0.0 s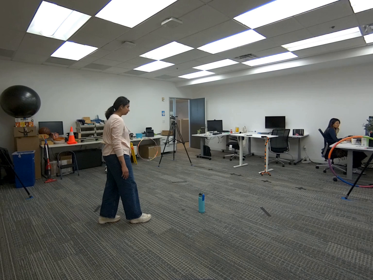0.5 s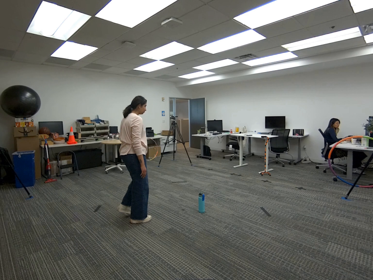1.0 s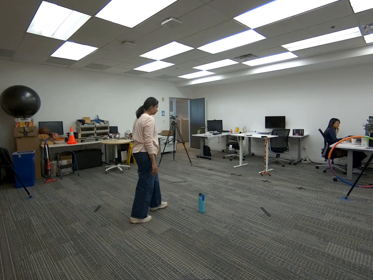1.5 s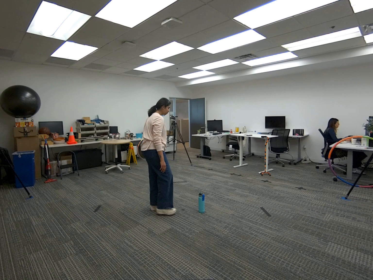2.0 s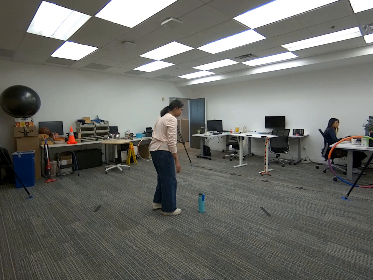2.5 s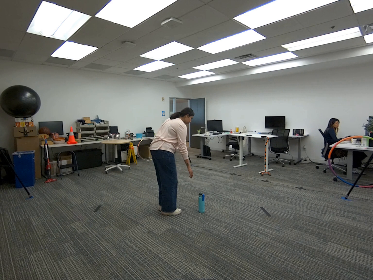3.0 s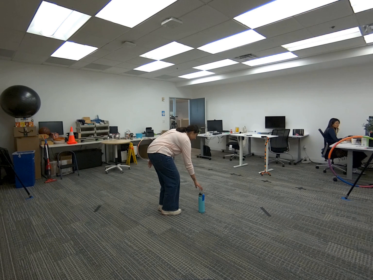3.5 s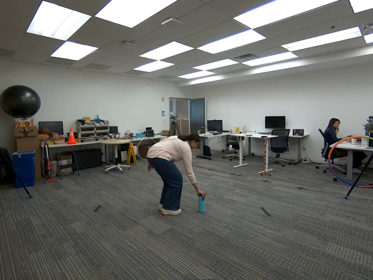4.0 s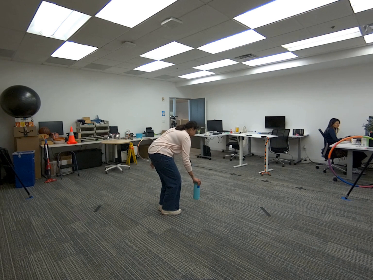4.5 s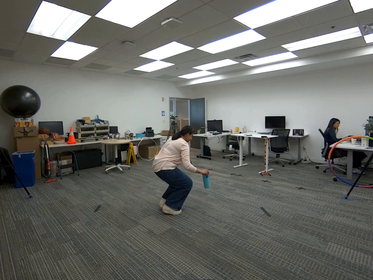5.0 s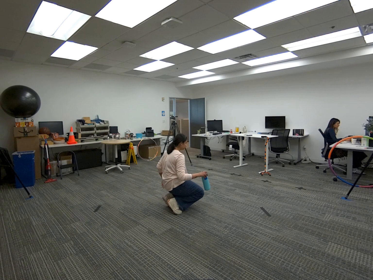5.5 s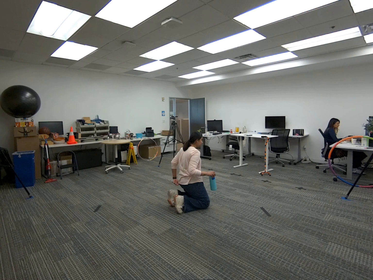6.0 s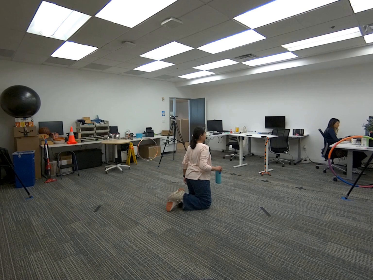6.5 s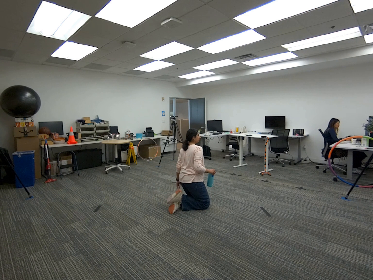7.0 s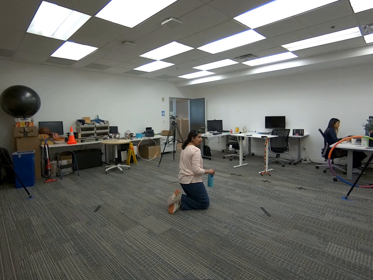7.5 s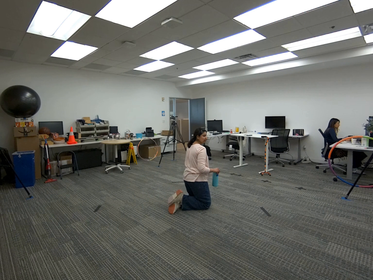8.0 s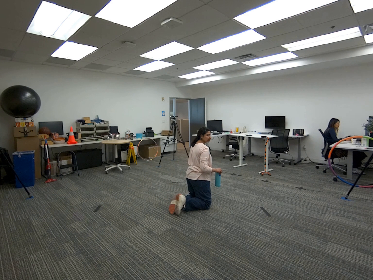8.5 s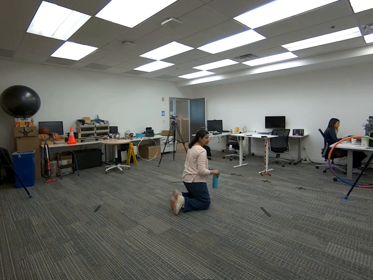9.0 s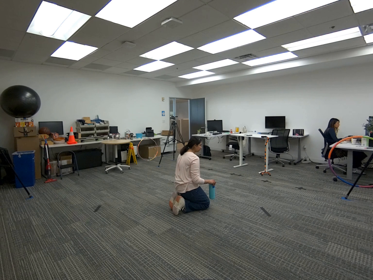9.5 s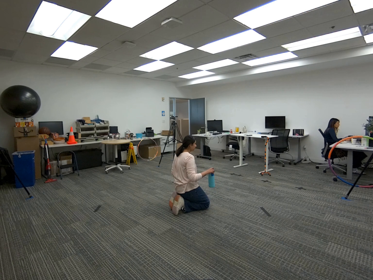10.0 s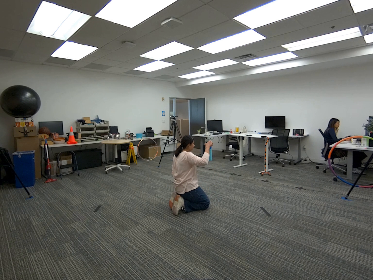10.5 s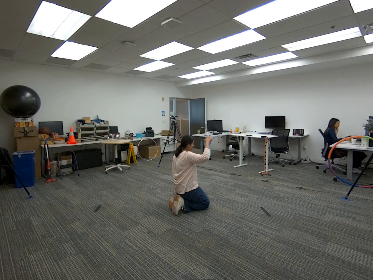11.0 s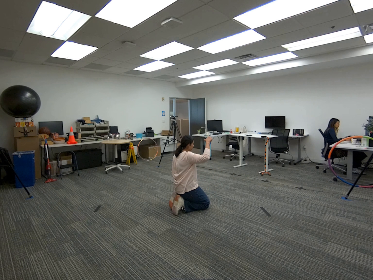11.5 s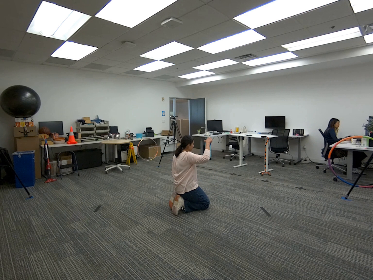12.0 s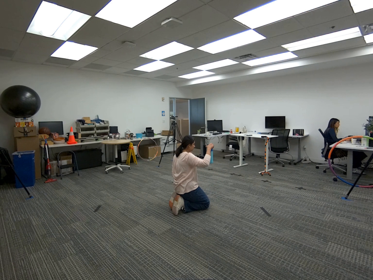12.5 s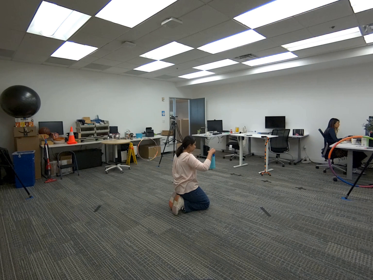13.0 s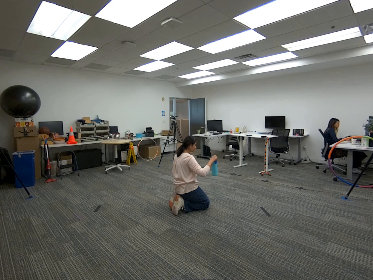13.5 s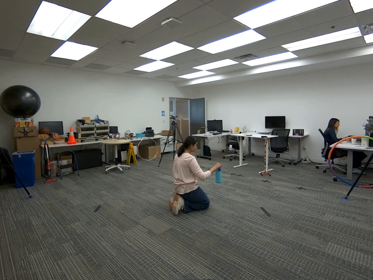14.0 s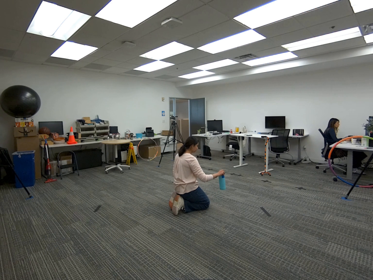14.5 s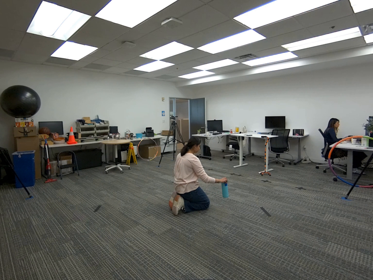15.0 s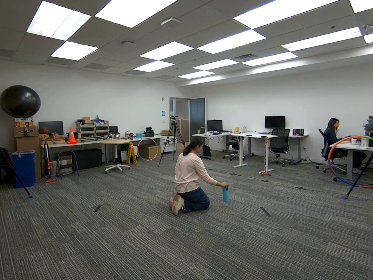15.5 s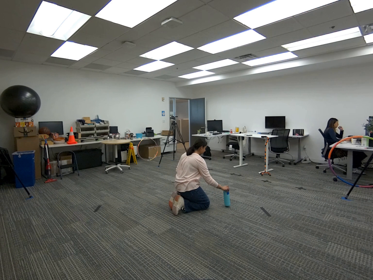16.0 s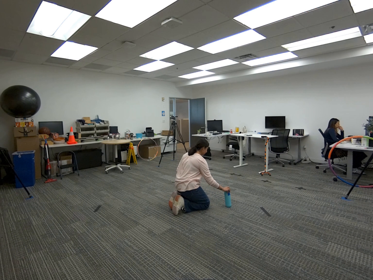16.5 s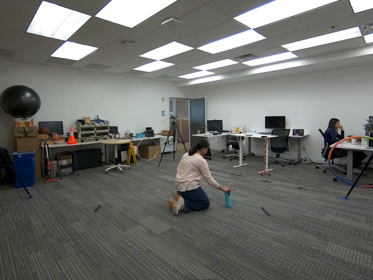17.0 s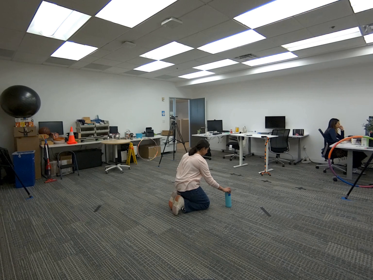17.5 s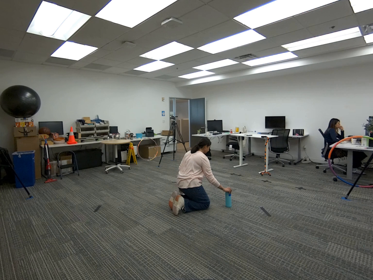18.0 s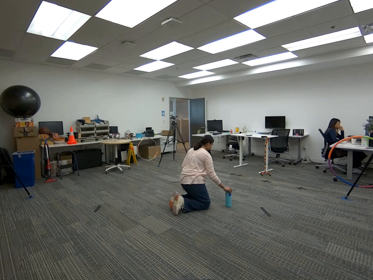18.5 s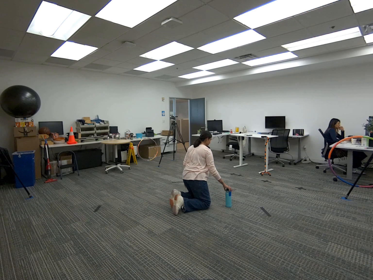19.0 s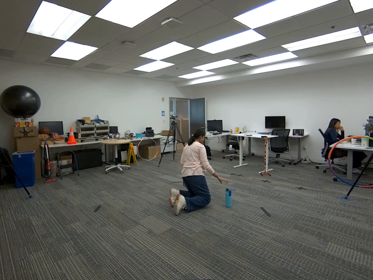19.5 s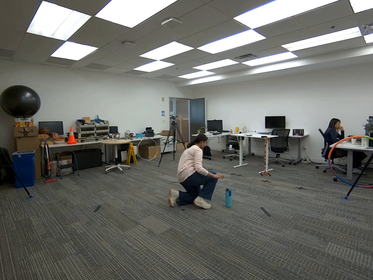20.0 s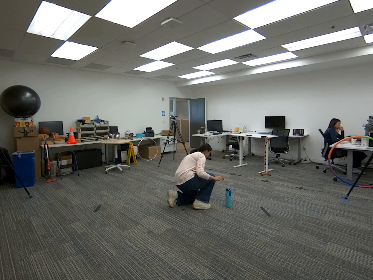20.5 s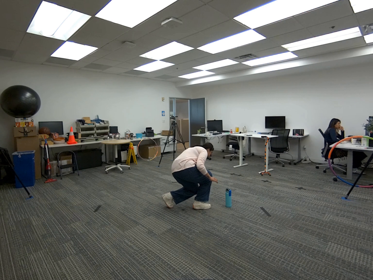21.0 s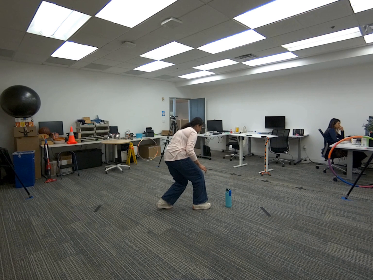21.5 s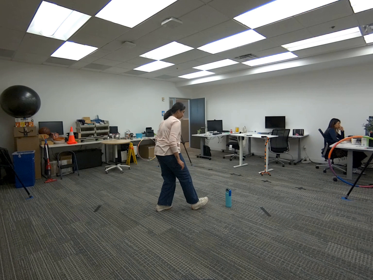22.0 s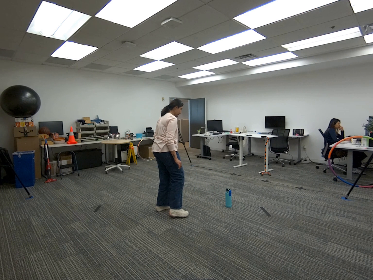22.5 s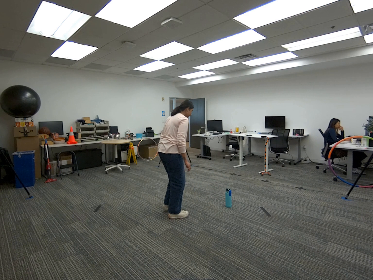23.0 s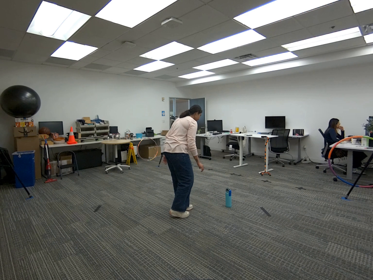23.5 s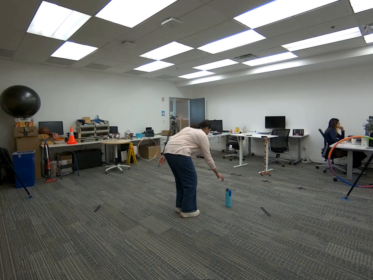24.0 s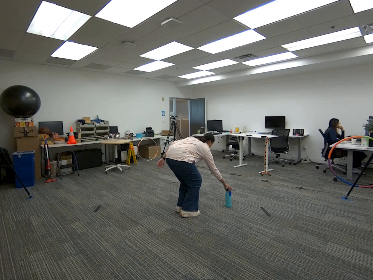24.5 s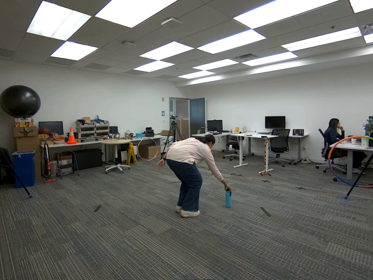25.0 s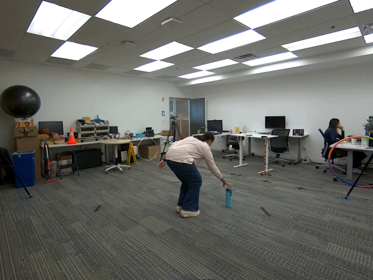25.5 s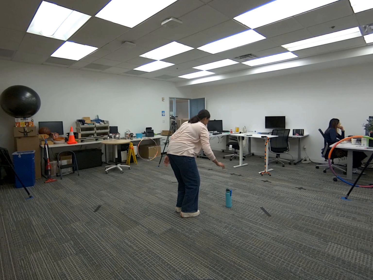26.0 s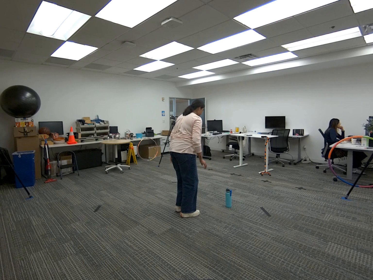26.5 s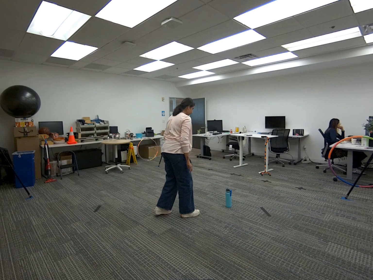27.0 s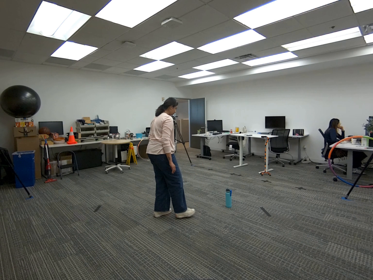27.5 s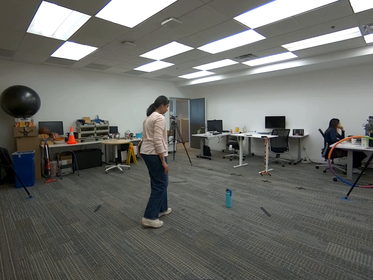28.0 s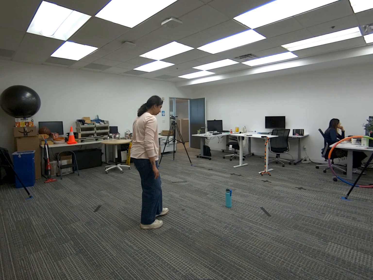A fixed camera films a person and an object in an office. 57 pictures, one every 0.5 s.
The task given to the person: Walk to the cyan water bottle on the ground. Pick up the bottle with your right hand. Sit on the ground while holding the bottle in your hand, stand up and place the bottle on the ground.
